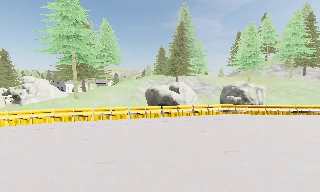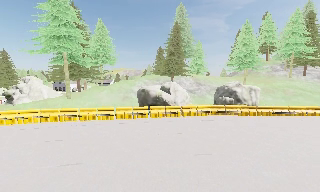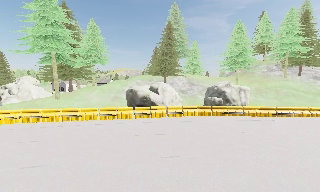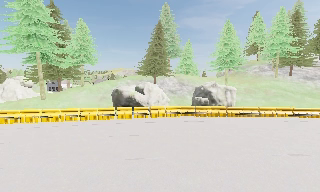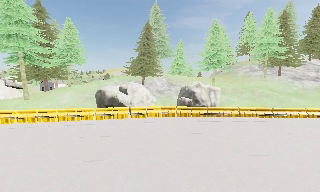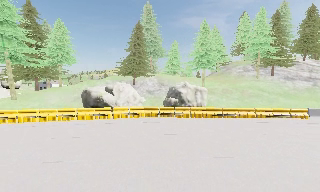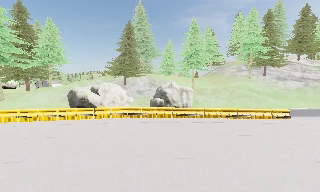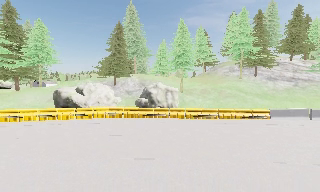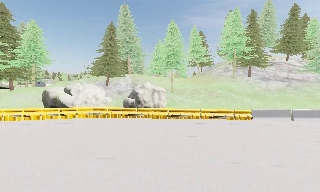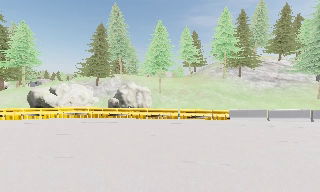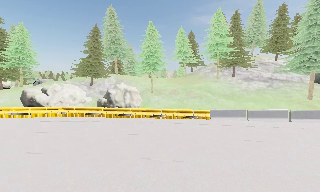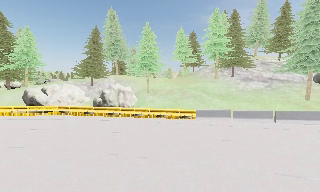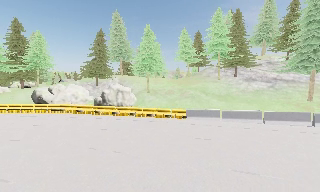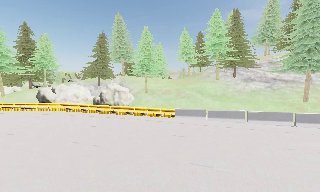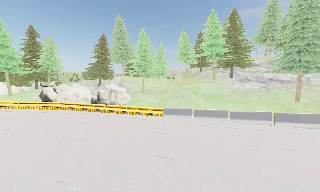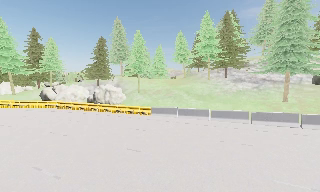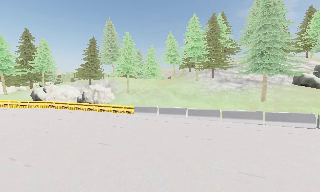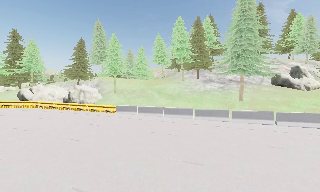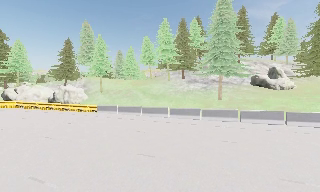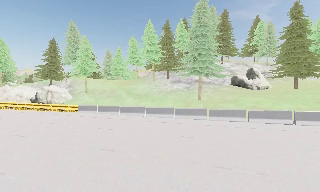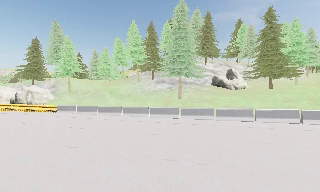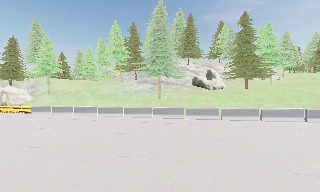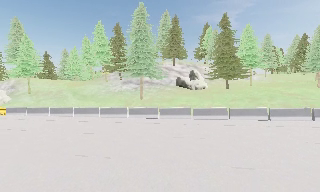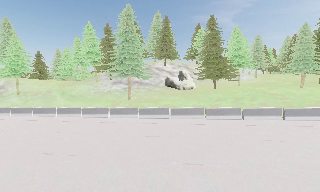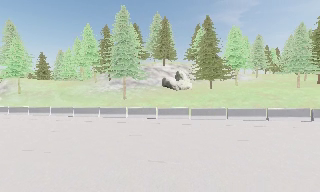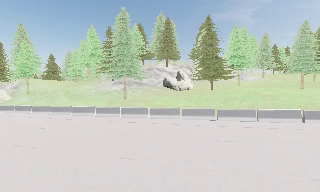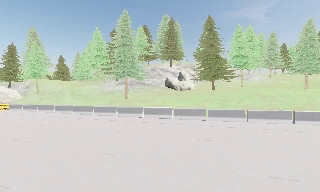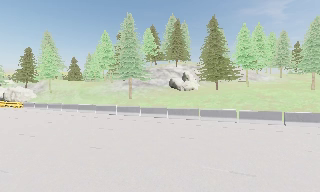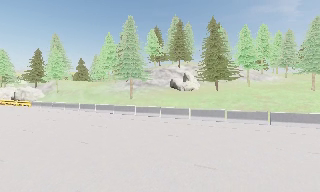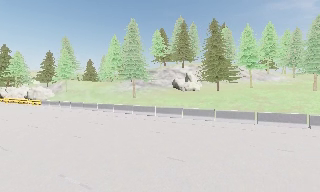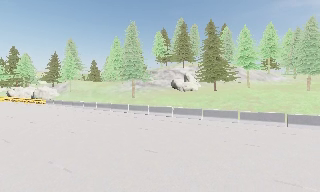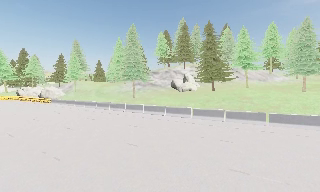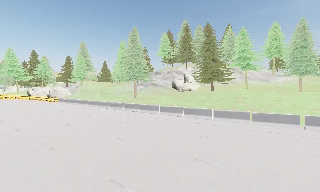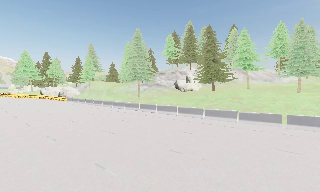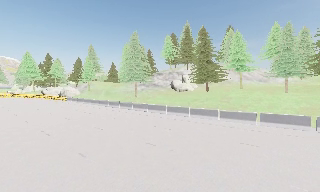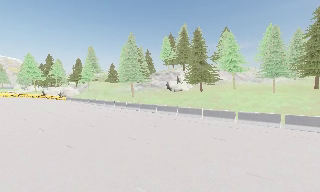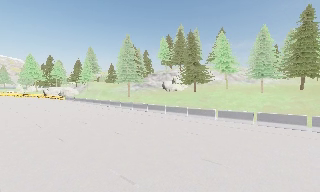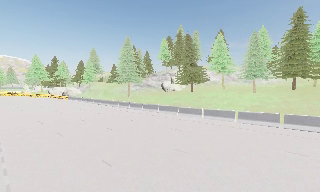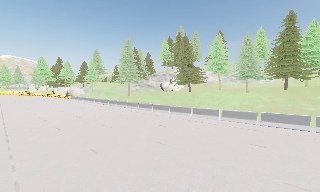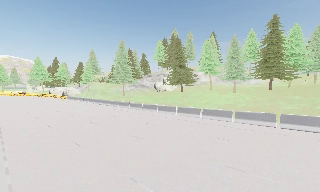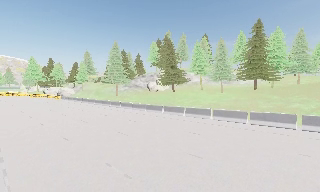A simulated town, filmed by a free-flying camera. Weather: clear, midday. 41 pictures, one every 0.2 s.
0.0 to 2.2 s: The camera travels to its right, about 20 m, so close, fixed things drift to the left.
2.2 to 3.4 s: The camera travels to its right and backward, about 13 m, so close, fixed things drift to the left.
3.4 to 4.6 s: The scene slides to the left, as the camera pans about 15 degrees to its right. It travels to its right, about 12 m, so close, fixed things drift to the left.
4.6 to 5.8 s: The camera pans to its left, which is counterclockwise from overhead, by about 20 degrees. It travels to its right, about 11 m, so close, fixed things drift to the left.
5.8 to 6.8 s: The camera pans to its left, which is counterclockwise from overhead, by about 10 degrees. It travels to its right and backward, about 10 m, so close, fixed things drift to the left.
6.8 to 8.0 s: The camera travels to its right and backward, about 12 m, so close, fixed things drift to the left.
The film runs backward here.
